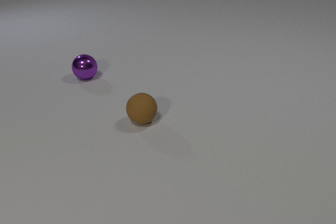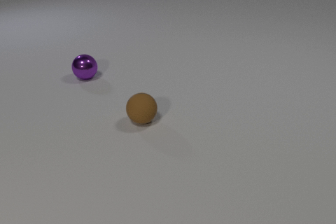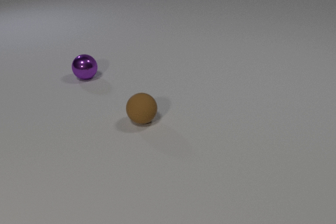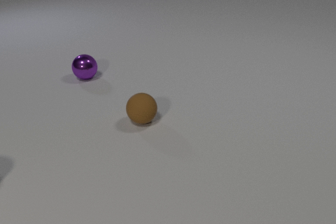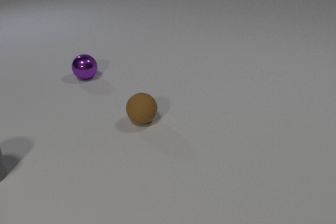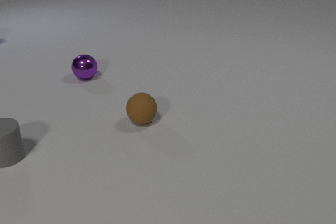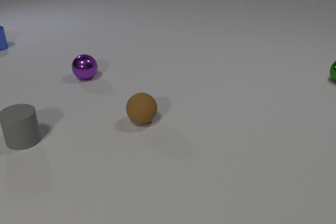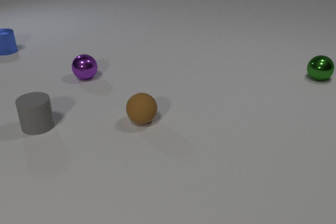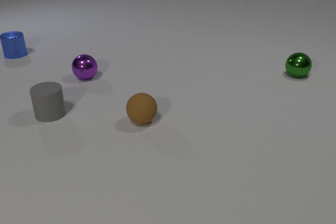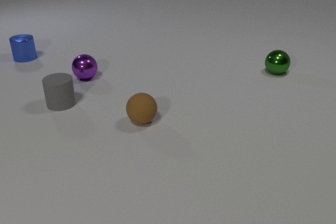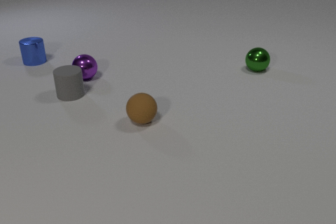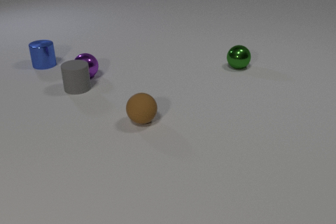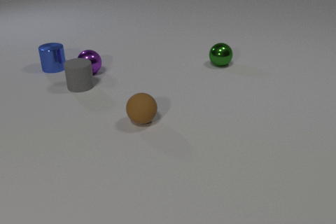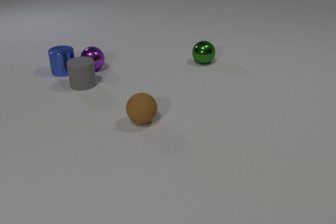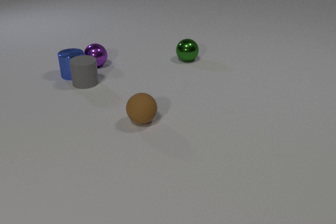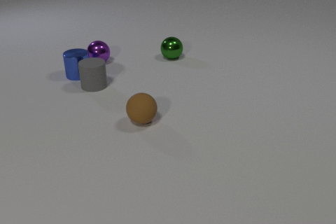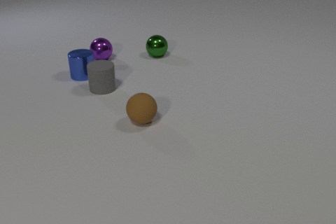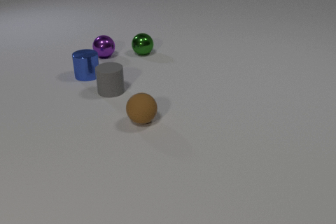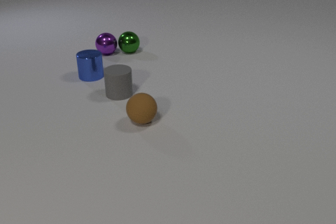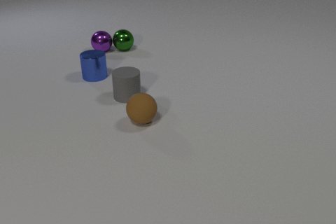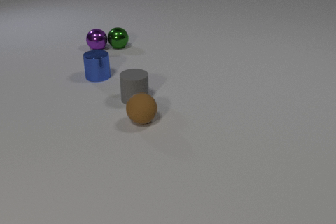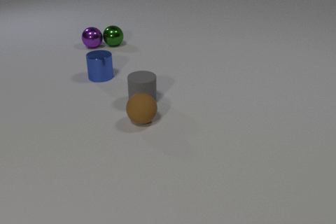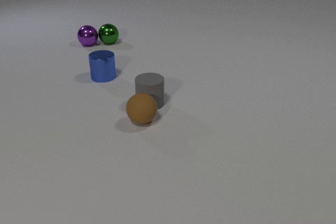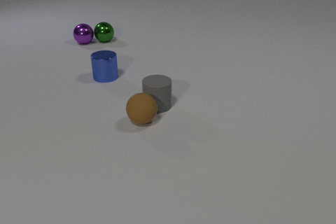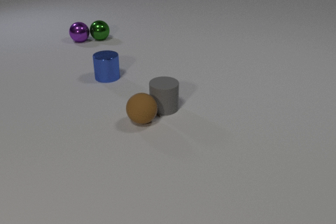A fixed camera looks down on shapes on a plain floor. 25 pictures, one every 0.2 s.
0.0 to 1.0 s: The gray rubber cylinder comes in at the left edge, slides away from the camera and to the right.
1.0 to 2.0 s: The gray rubber cylinder slides away from the camera and to the right. The blue metal cylinder comes in at the left edge, slides toward the camera and to the right. The green metal sphere comes in at the right edge, rolls to the left.
2.0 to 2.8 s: The gray rubber cylinder slides away from the camera and to the right. The purple metal sphere rolls away from the camera. The blue metal cylinder slides toward the camera and to the right. The green metal sphere rolls to the left. The gray rubber cylinder and the purple metal sphere collide. The gray rubber cylinder and the blue metal cylinder collide.
2.8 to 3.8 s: The gray rubber cylinder slides to the right and toward the camera. The purple metal sphere rolls away from the camera. The blue metal cylinder slides to the right. The green metal sphere rolls to the left and away from the camera. The purple metal sphere and the green metal sphere collide.
3.8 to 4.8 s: The gray rubber cylinder slides to the right and toward the camera. The purple metal sphere rolls away from the camera and to the left. The blue metal cylinder slides to the right. The green metal sphere rolls away from the camera and to the left.
How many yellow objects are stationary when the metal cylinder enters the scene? 0.
What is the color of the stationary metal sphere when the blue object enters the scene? purple.
What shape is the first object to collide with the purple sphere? cylinder.
